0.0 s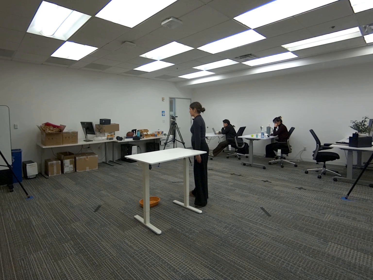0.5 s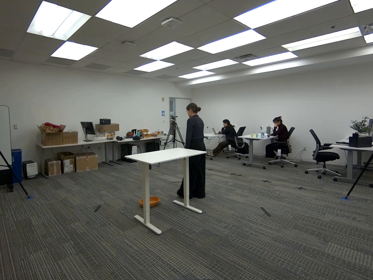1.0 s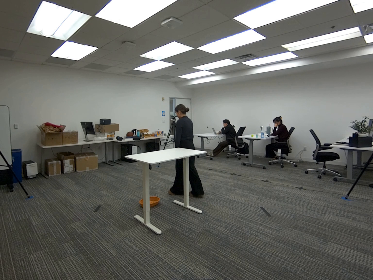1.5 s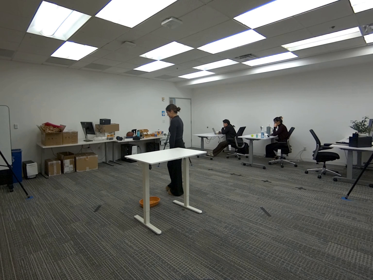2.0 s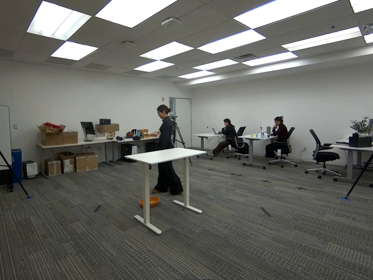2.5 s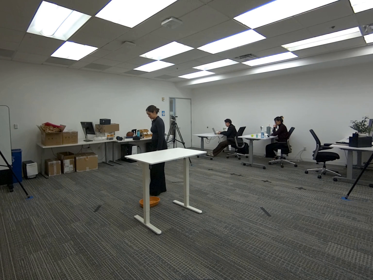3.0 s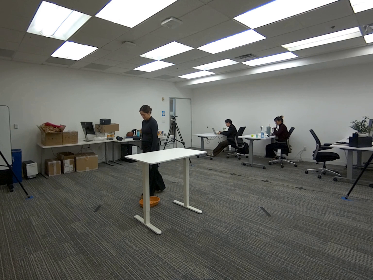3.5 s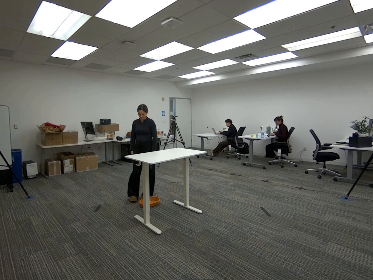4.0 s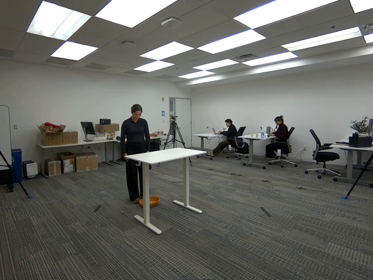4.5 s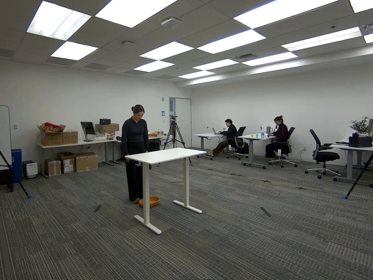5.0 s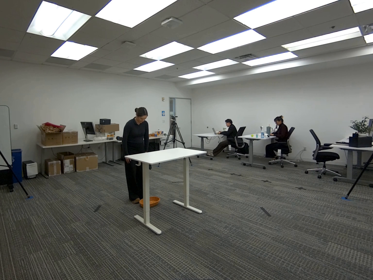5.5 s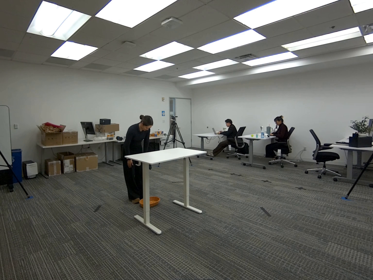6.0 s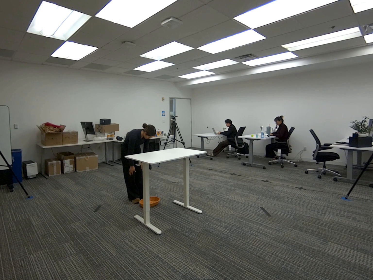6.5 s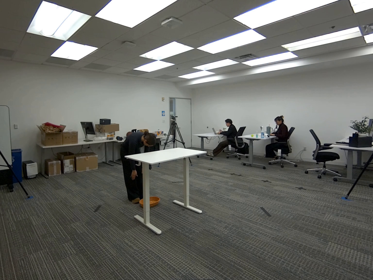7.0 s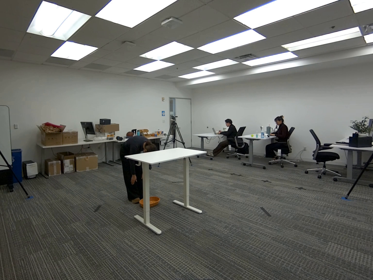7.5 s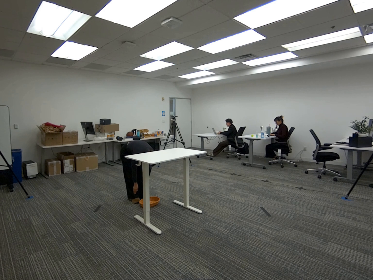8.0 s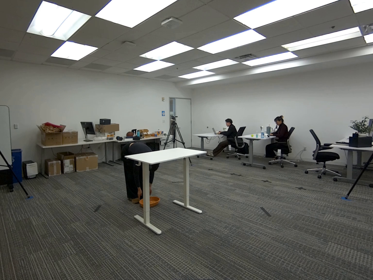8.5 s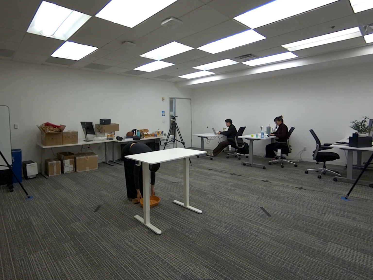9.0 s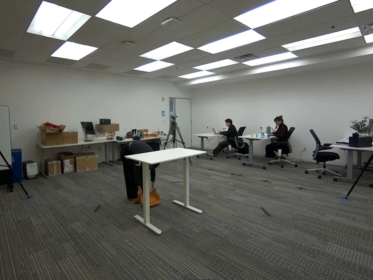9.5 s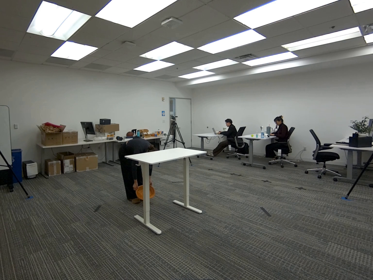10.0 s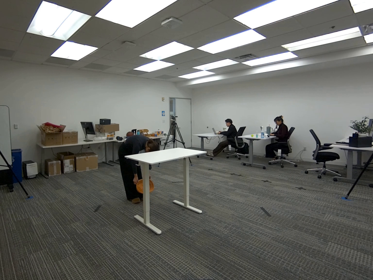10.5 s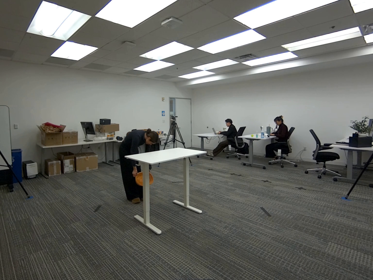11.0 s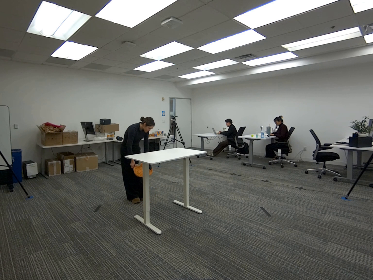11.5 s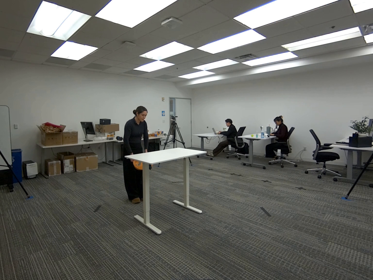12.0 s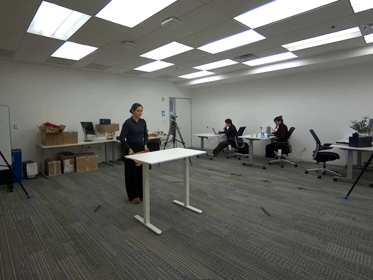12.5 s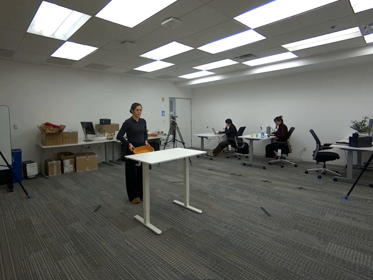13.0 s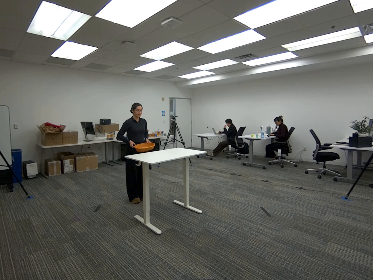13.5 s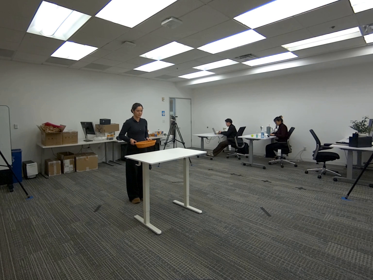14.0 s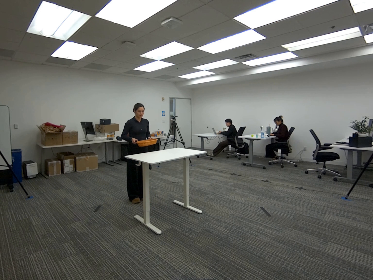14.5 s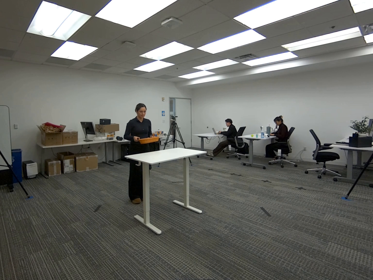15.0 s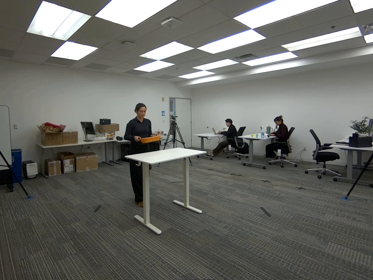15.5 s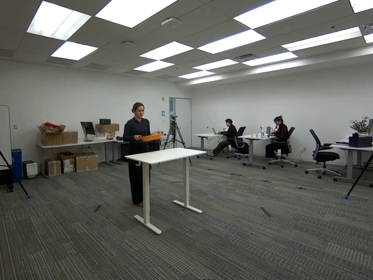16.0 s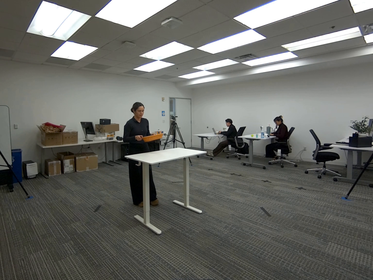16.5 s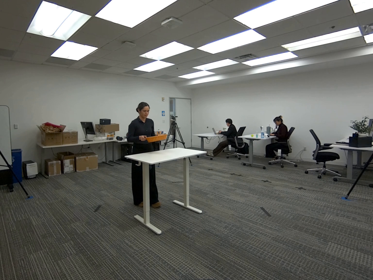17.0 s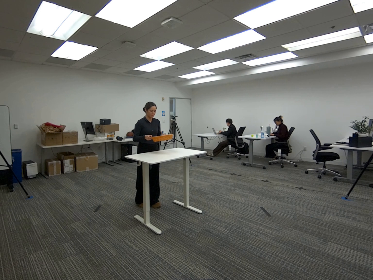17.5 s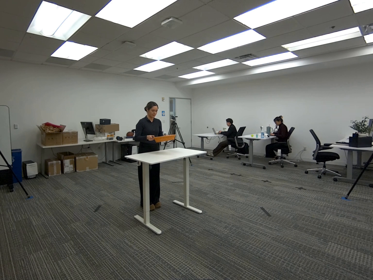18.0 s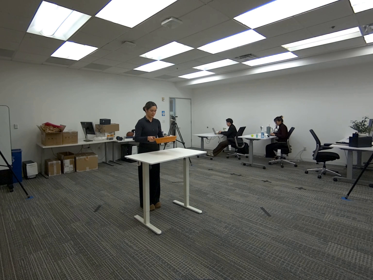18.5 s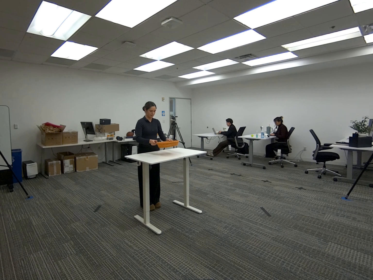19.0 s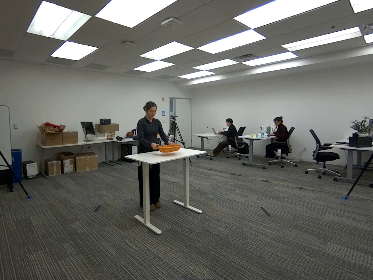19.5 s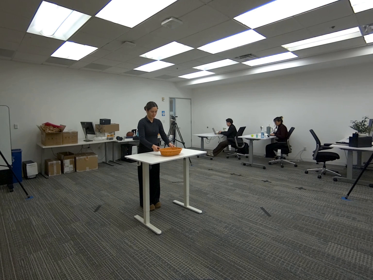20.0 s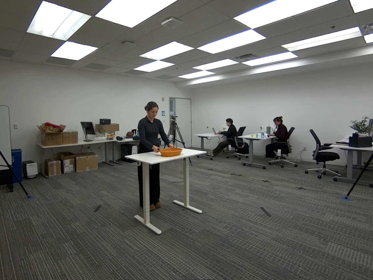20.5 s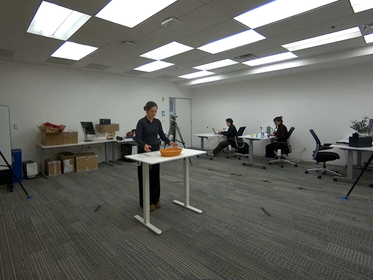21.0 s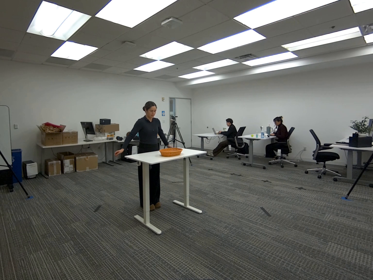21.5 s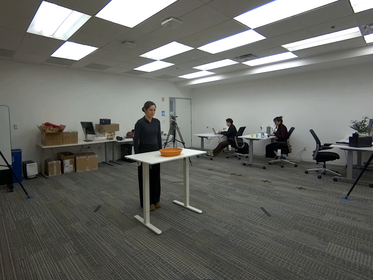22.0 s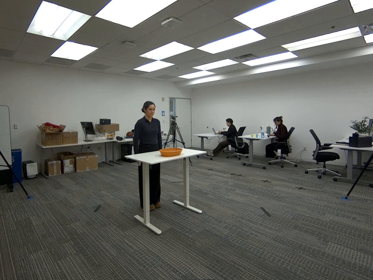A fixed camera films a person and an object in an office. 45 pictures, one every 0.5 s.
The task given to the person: Walk to the woven basket on the ground, pick up the basket with your both hands and place the basket on the white desk.
